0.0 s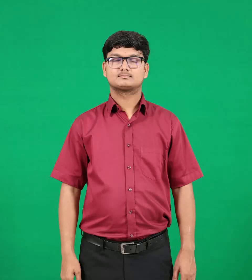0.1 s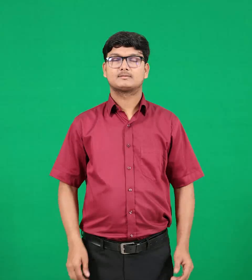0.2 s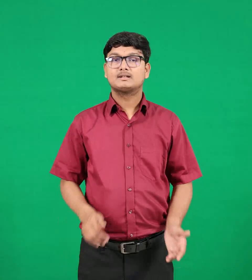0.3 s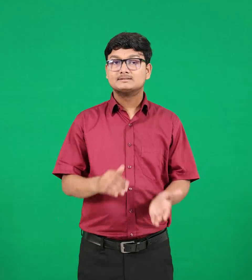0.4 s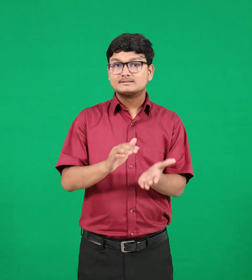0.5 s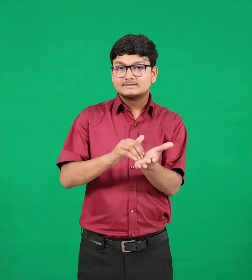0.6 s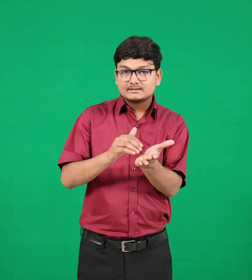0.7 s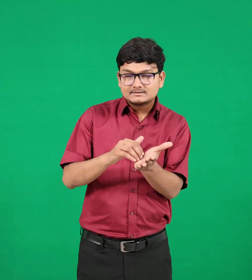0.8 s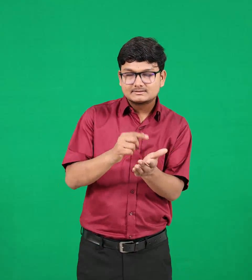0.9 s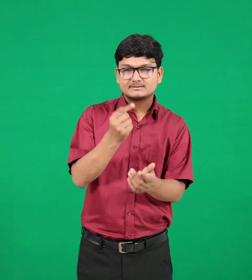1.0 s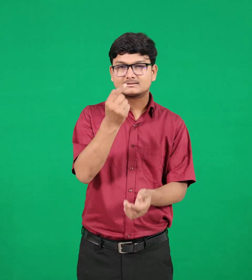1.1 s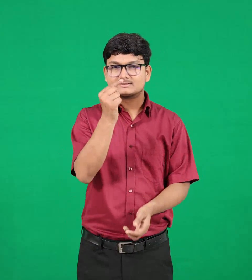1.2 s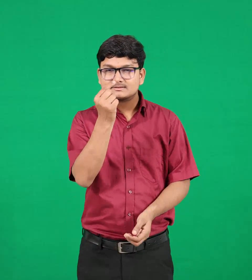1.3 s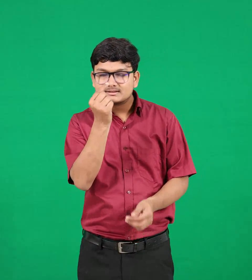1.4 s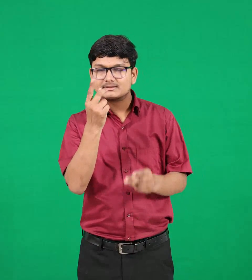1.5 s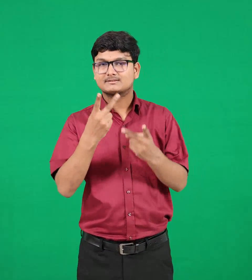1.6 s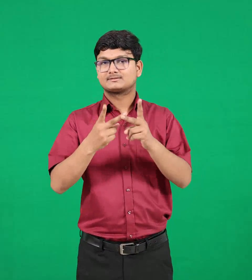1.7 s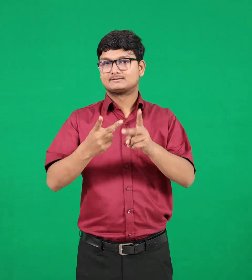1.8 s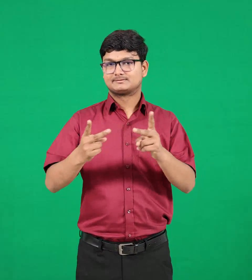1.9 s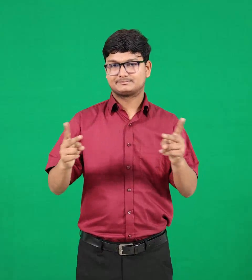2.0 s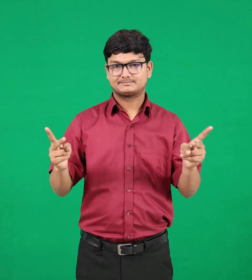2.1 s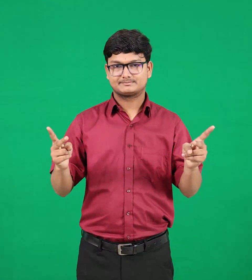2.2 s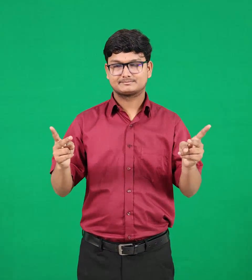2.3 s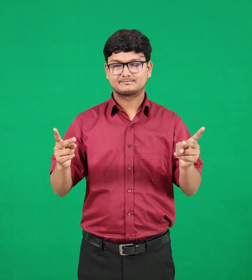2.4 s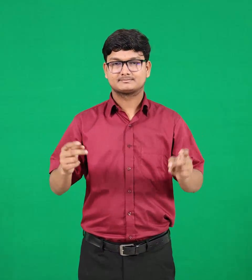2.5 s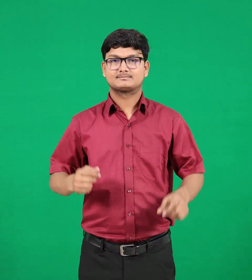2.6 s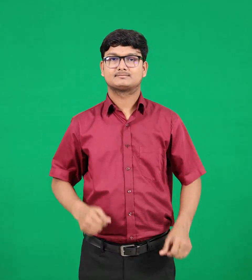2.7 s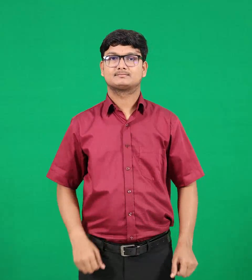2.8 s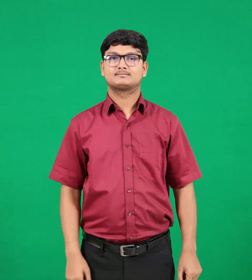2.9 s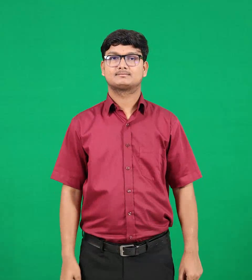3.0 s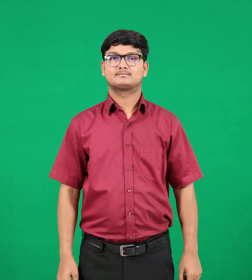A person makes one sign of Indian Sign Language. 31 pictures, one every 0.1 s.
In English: grain
